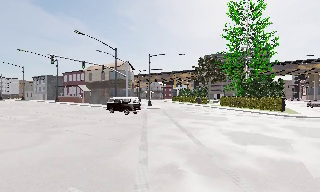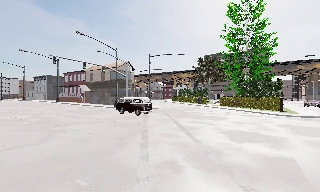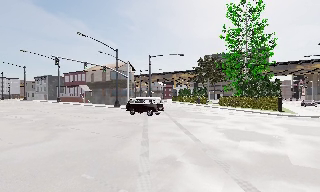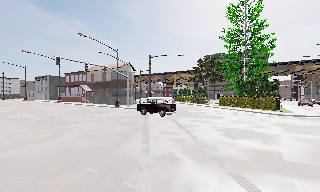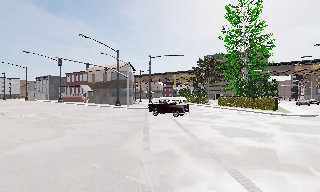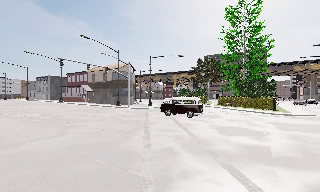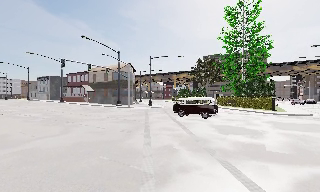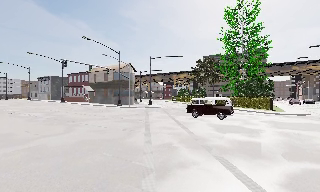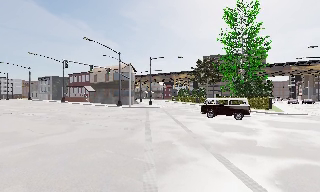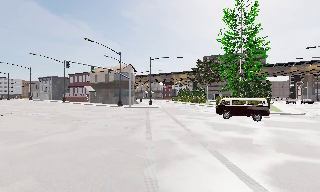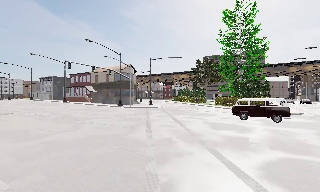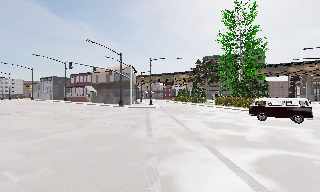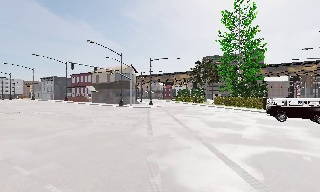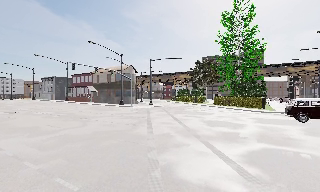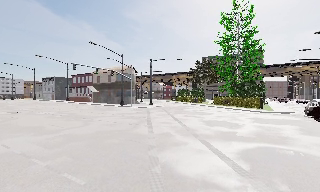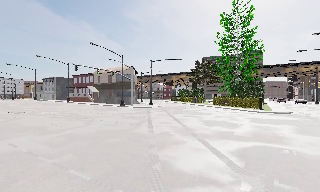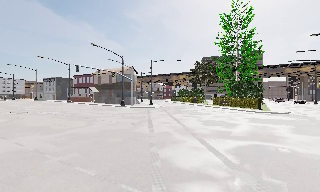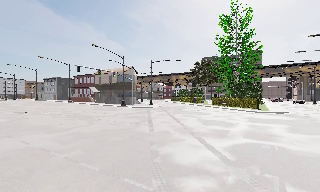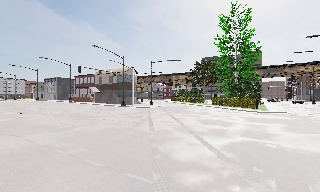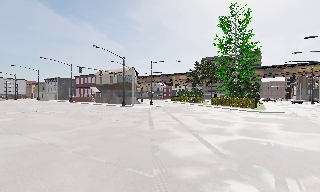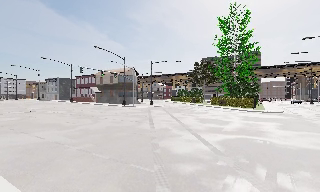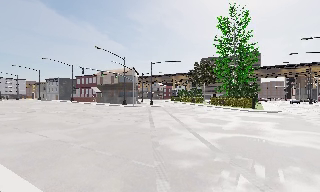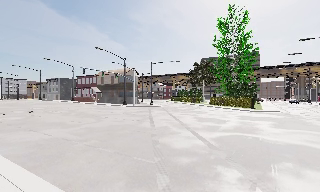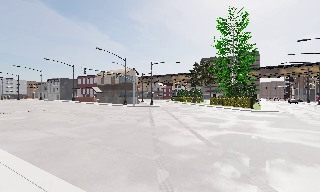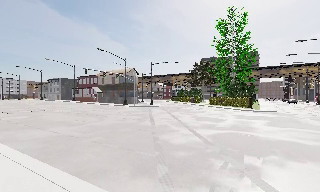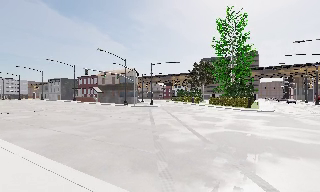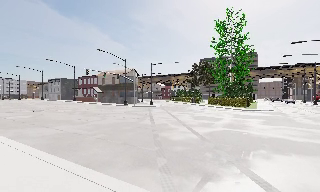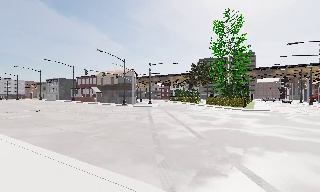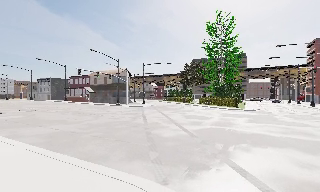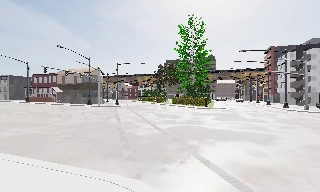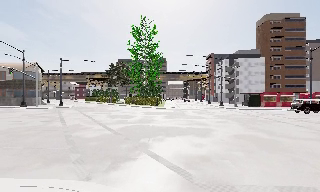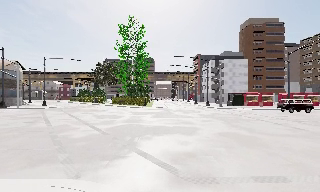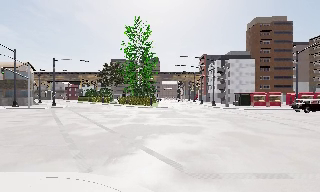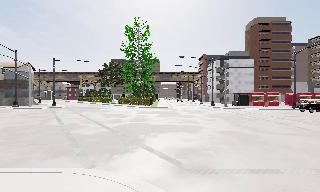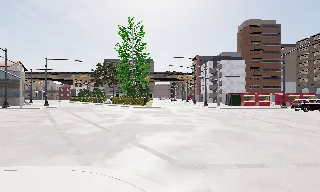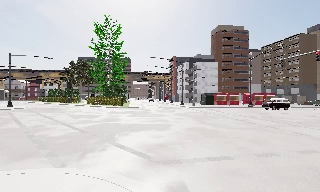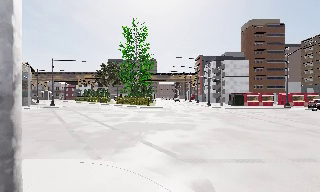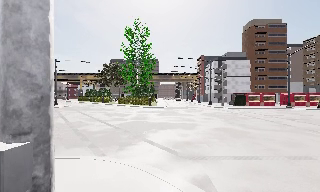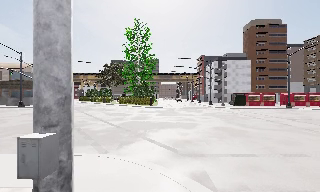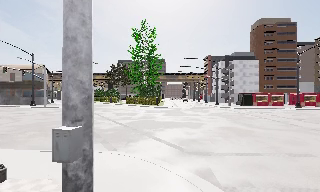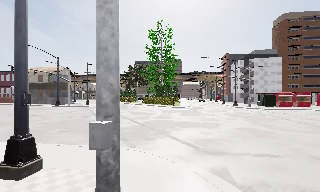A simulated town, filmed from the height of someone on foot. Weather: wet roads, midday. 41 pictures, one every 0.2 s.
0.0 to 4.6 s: The camera travels backward, about 7 m, so what stands in front gets smaller.
4.6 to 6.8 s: The camera pans to its right, which is clockwise from overhead, by about 35 degrees. It travels backward, about 3.5 m.
6.8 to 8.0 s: The camera travels backward, about 1.5 m, so what stands in front gets smaller.
The film runs backward here.
